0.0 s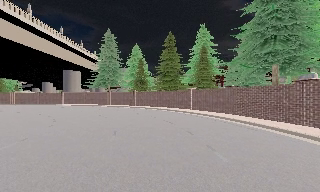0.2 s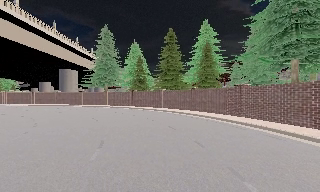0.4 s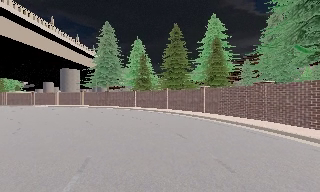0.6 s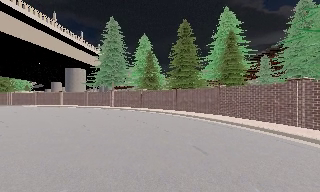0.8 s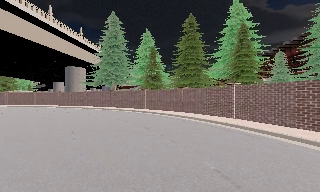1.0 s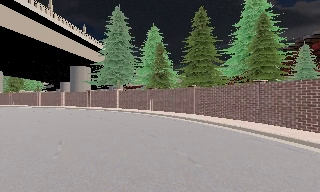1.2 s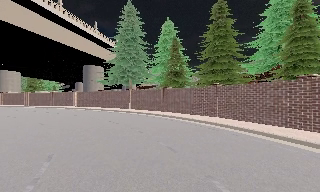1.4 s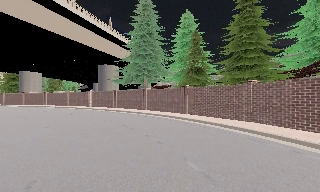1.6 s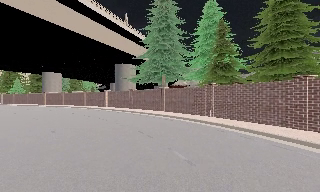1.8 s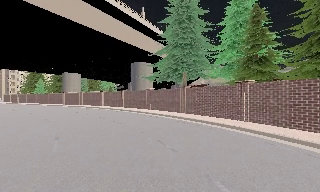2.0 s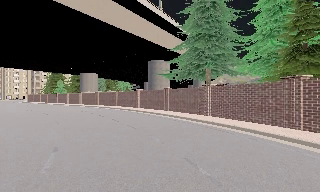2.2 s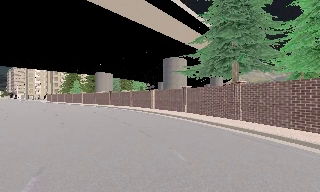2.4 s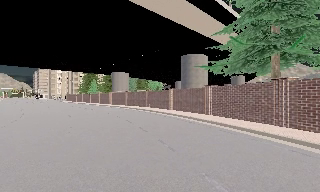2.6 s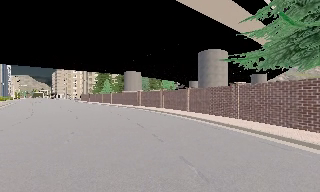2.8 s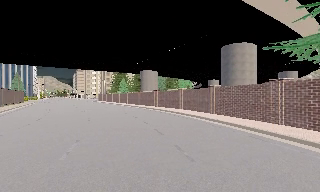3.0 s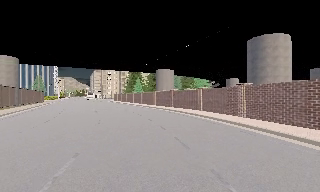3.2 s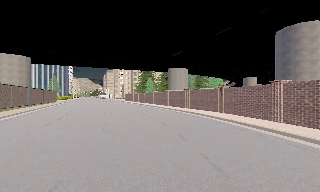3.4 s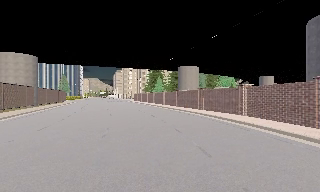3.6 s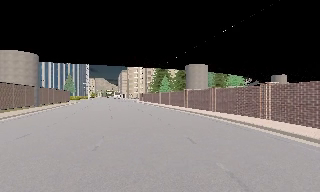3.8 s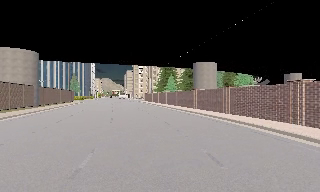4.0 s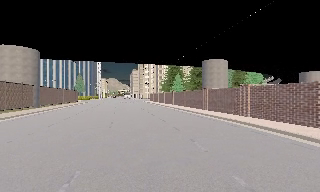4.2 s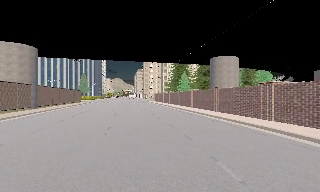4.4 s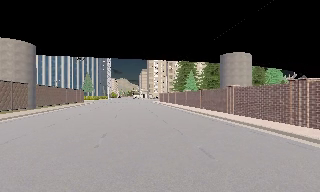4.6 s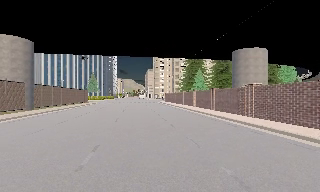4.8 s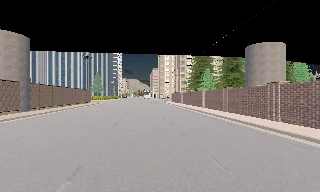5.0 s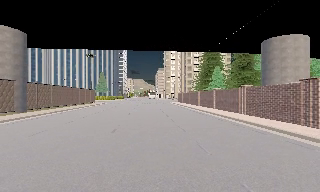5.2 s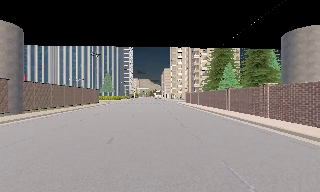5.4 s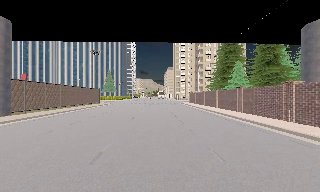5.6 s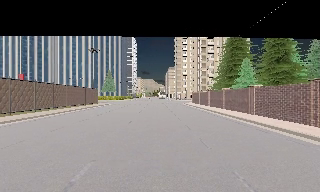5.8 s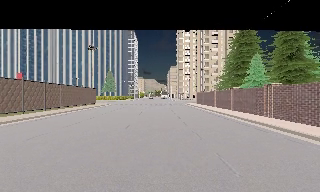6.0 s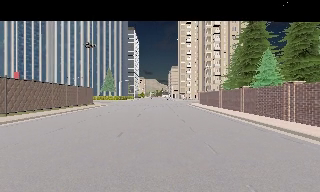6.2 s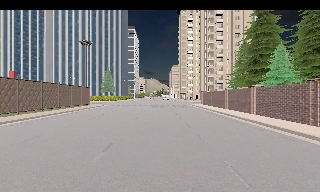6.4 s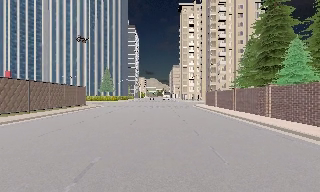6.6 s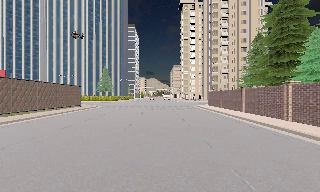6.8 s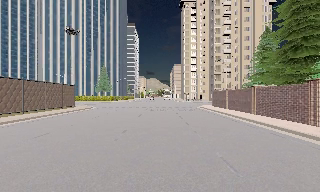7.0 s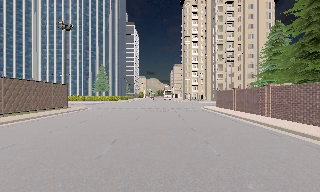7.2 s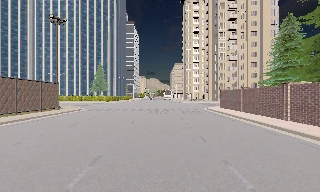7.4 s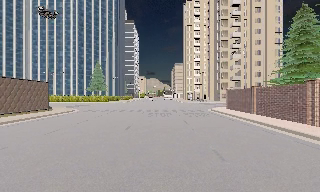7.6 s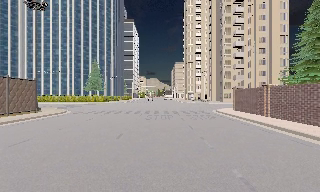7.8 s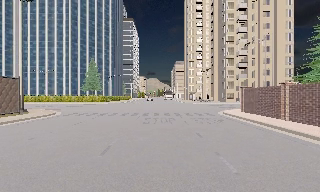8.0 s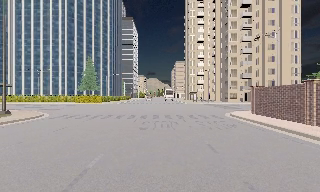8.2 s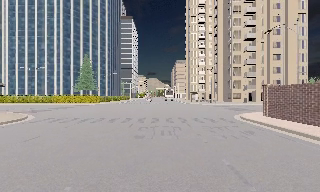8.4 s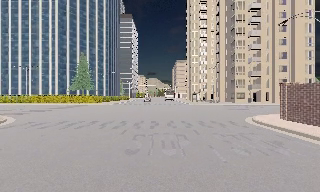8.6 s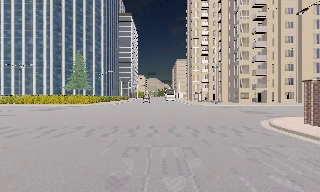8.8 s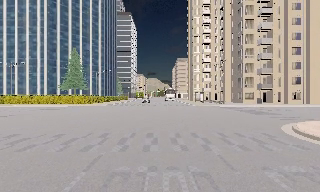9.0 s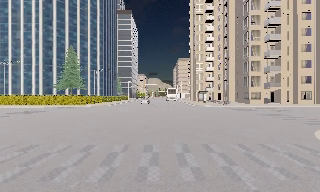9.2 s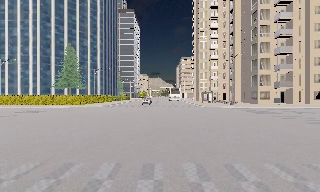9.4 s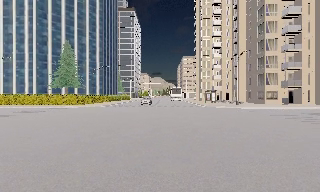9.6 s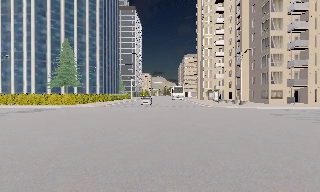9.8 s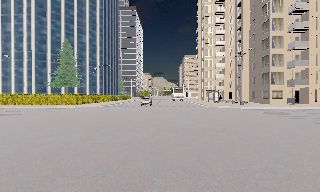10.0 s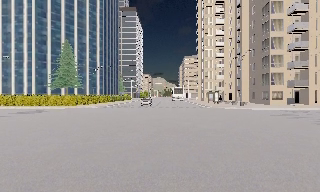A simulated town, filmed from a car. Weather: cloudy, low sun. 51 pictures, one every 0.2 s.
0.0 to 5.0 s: The scene slides to the right, as the camera pans about 85 degrees to its left. It travels forward, about 45 m.
5.0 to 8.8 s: The camera travels forward, about 35 m, so what stands in front looms larger.
8.8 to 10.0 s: The camera travels forward, about 6 m, so what stands in front looms larger. It loses speed.
The film runs forward here.
